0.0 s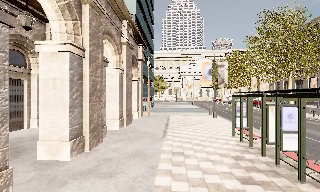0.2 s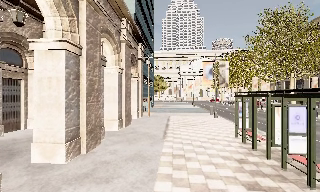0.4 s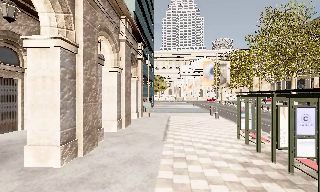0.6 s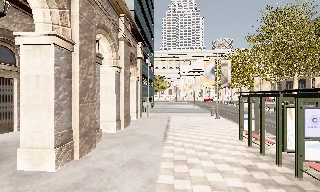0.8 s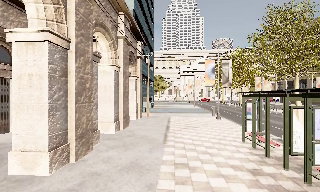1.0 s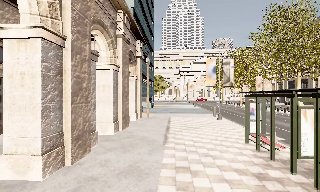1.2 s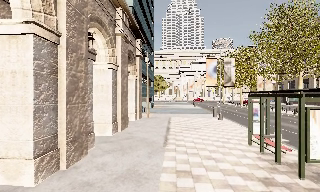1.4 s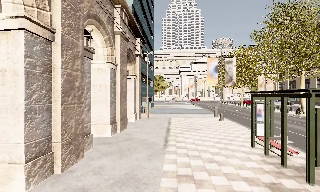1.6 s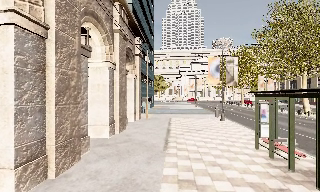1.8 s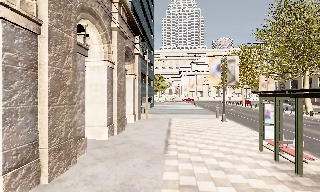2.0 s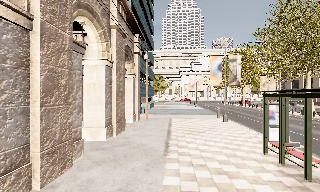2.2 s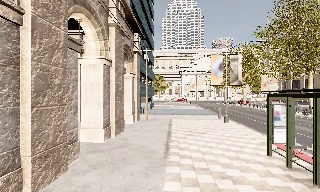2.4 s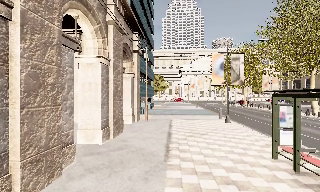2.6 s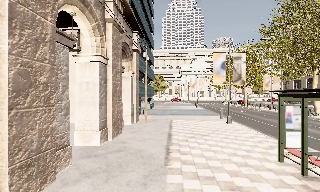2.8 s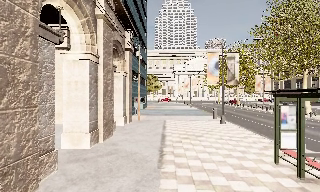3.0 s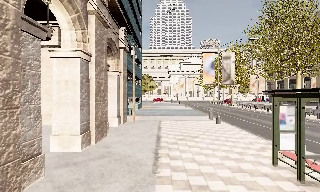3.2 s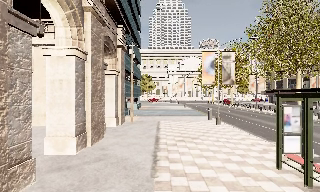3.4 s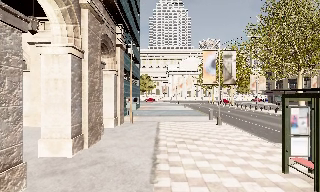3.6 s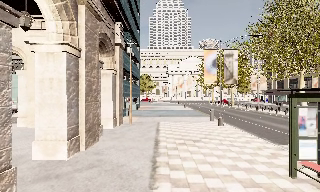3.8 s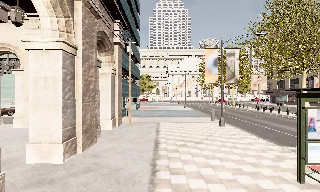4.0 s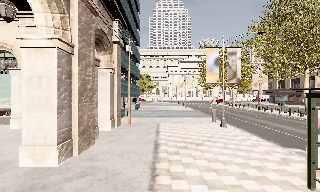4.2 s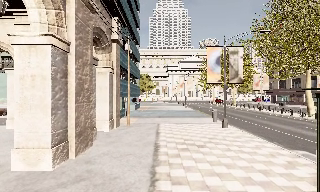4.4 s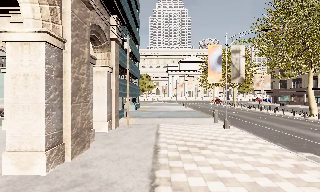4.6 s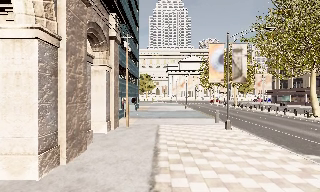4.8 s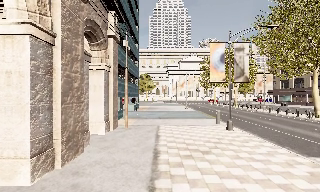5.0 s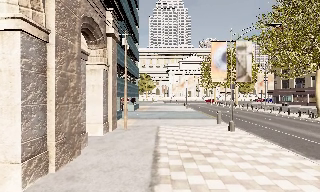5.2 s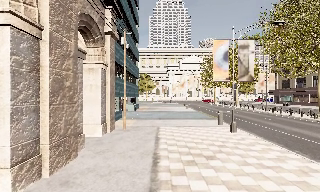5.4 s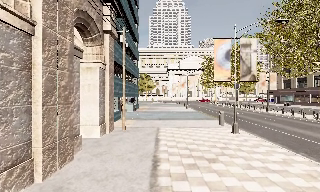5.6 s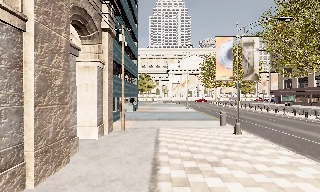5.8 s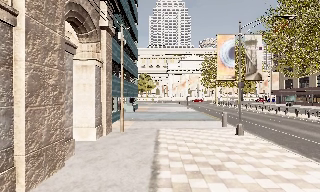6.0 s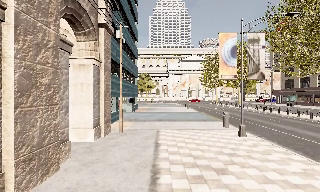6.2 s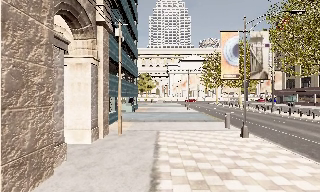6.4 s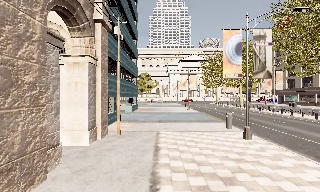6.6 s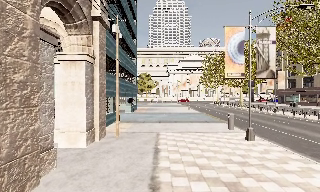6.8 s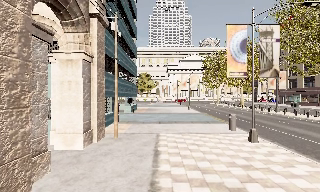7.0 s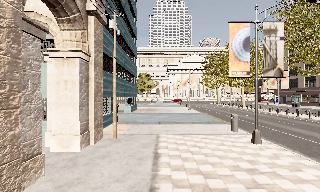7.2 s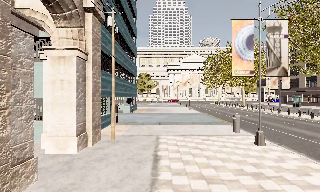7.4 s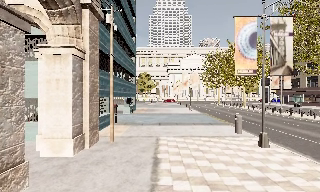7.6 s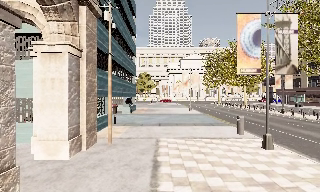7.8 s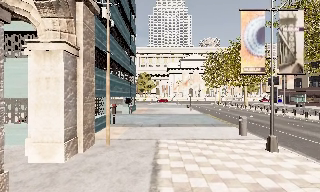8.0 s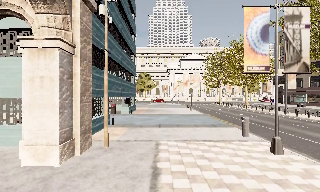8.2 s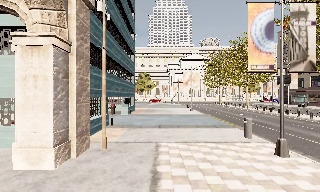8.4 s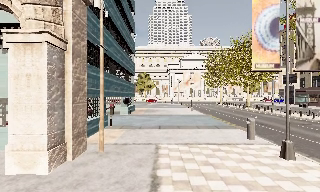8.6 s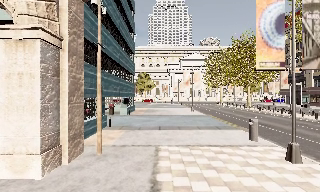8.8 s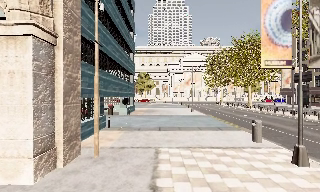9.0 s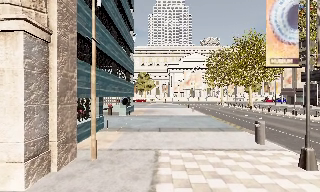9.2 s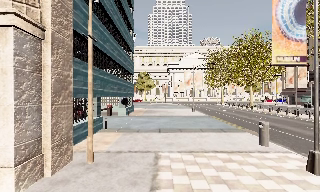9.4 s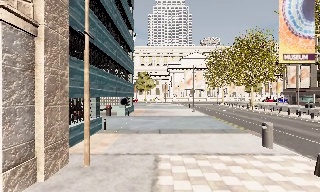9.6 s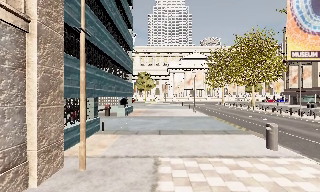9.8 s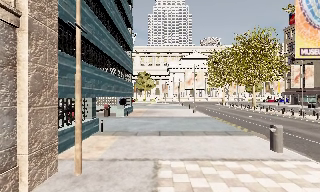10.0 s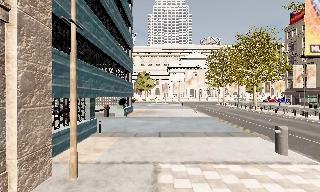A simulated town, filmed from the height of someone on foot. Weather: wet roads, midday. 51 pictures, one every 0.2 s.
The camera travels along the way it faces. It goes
forward.
0.0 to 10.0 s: The camera travels forward, about 15 m, so what stands in front looms larger.
The film runs forward here.
